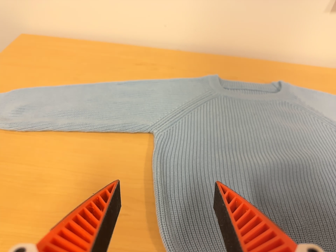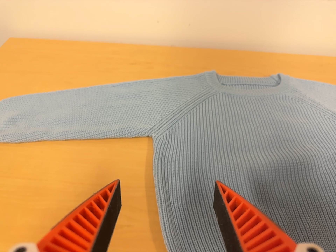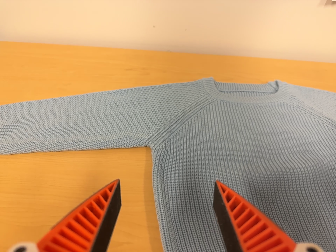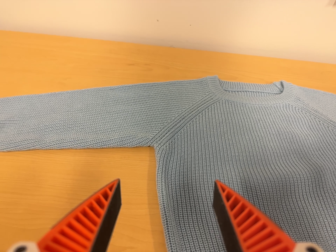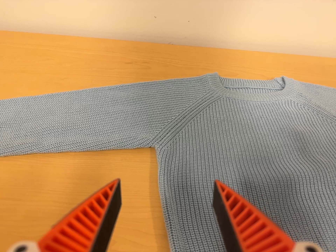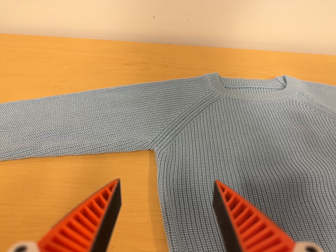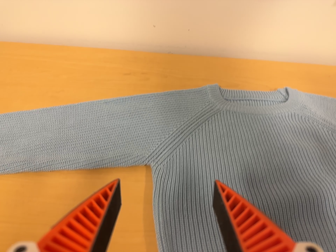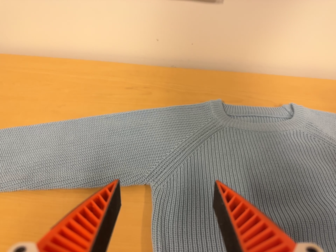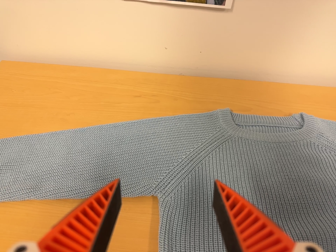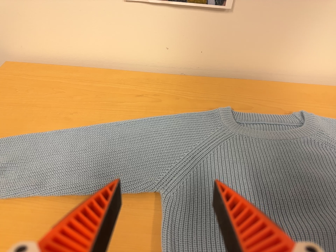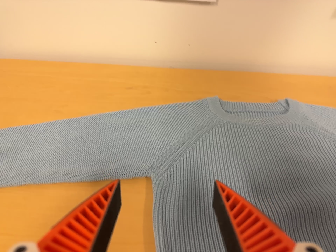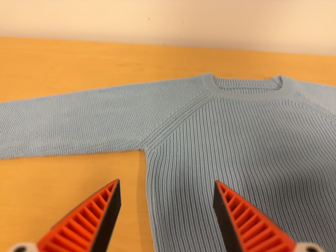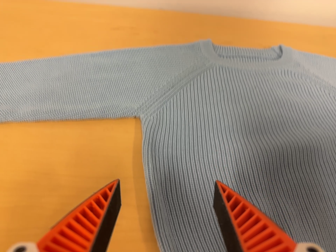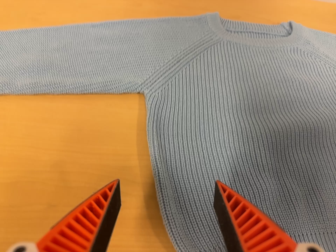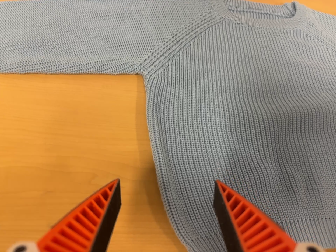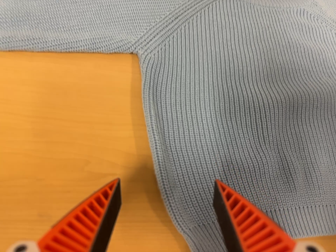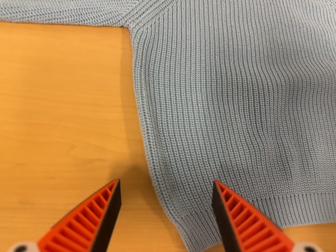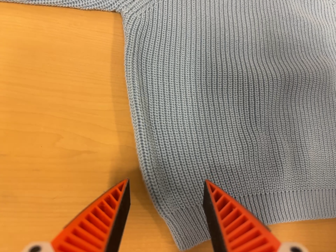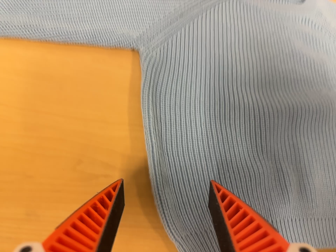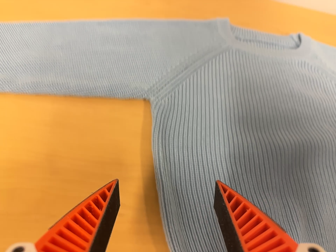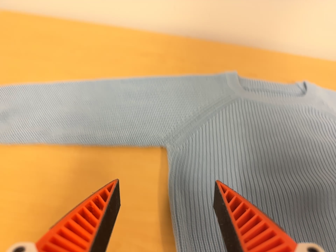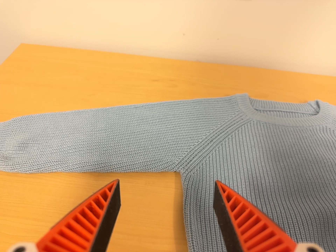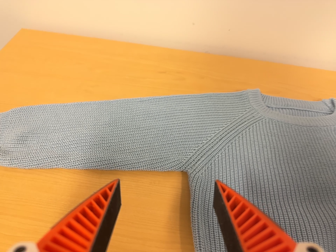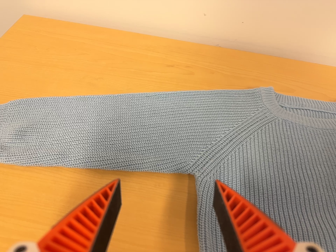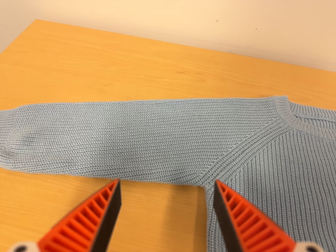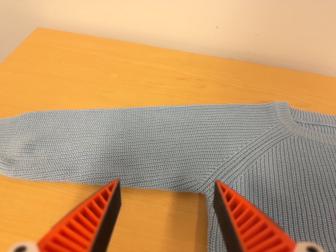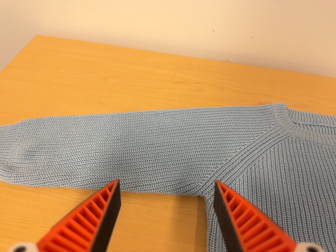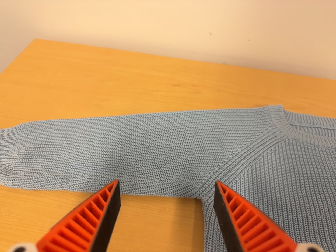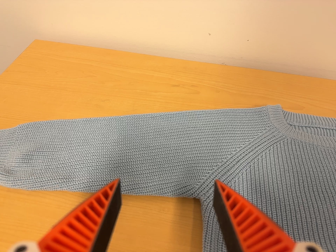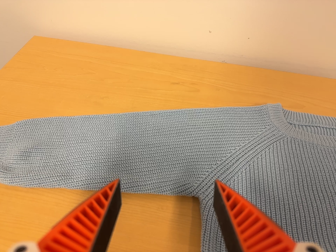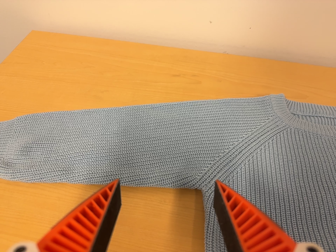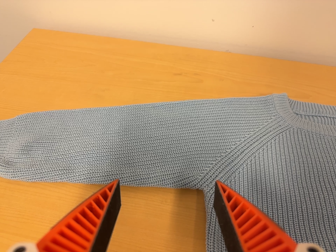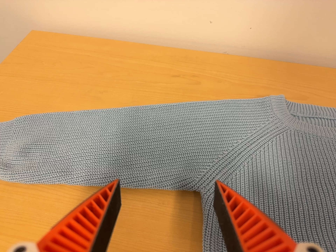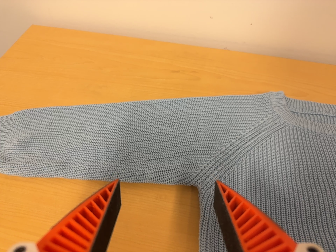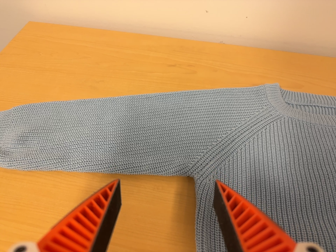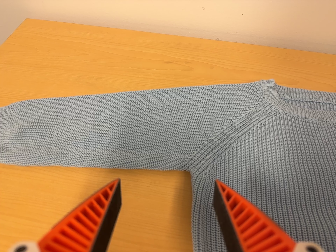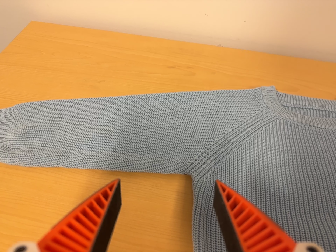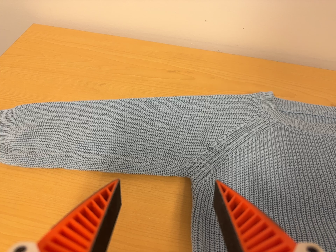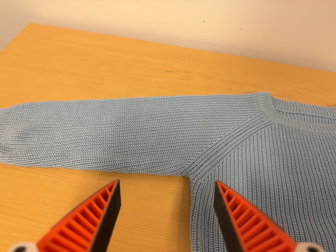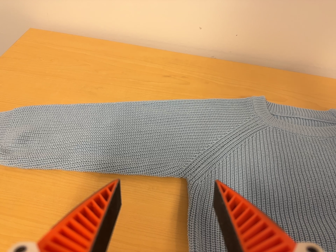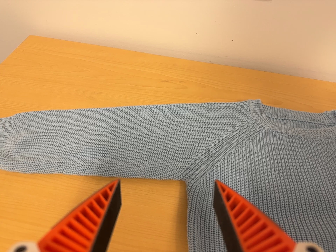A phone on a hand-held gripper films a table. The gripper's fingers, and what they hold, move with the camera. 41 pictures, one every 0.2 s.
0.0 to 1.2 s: The camera travels toward the top of its view and forward, about 10 cm.
1.2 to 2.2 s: The camera shifts only a little, or ends up much as it began.
2.2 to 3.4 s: The camera pans to its right by about 10 degrees. It travels forward and to its left, about 9 cm, so what stands in front looms larger. Its aim tips toward the bottom of its view by about 25 degrees, and the scene shifts upward.
3.4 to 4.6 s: The camera pans to its left by about 15 degrees. It travels toward the top of its view and backward, about 7 cm, so close, fixed things drift downward. Its aim tips toward the top of its view by about 25 degrees, and the scene shifts downward.
4.6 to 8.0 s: The camera shifts only a little, or ends up much as it began.
The film runs forward here.
